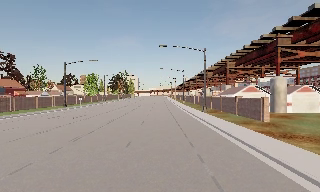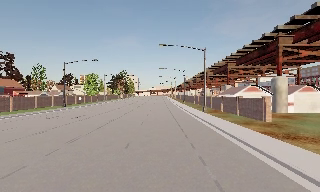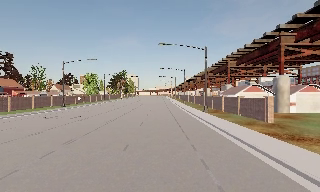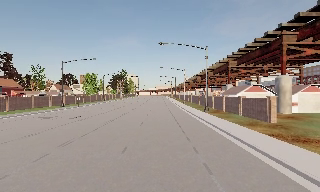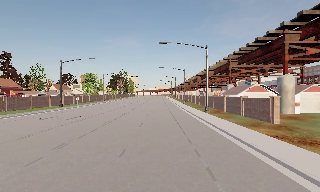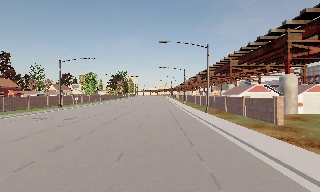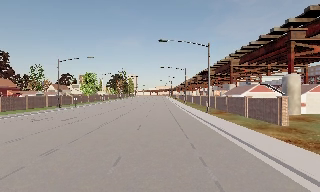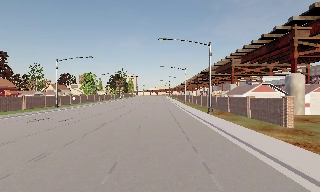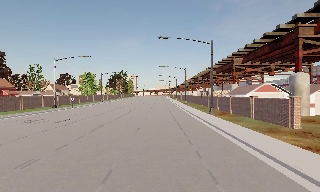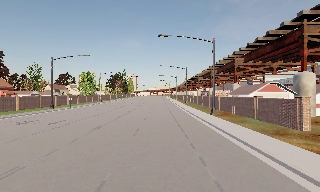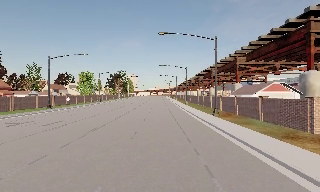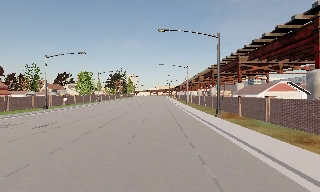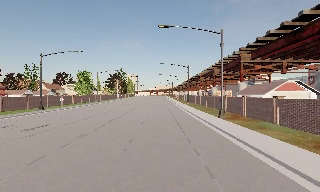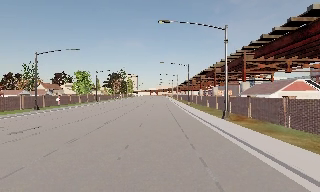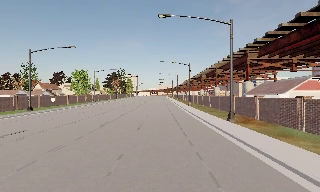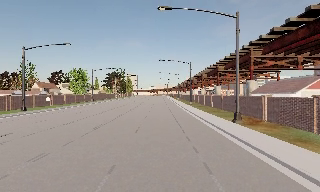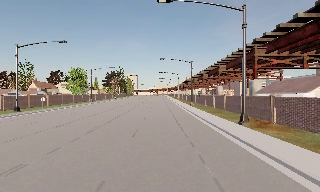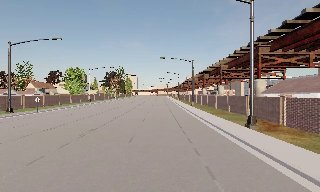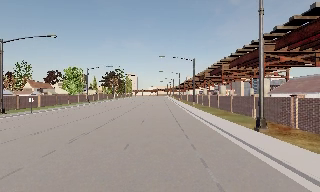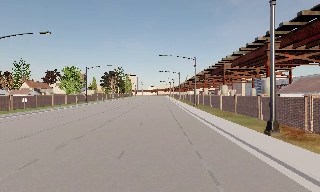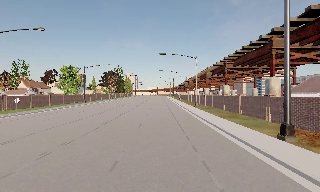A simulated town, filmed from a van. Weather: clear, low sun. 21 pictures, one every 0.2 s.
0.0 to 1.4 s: The camera travels forward, about 3 m, so what stands in front looms larger. It gains speed.
1.4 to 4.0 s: The camera travels forward, about 14 m, so what stands in front looms larger.
The film runs forward here.
